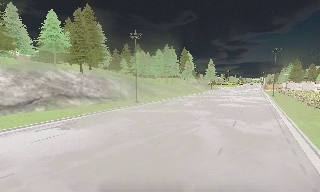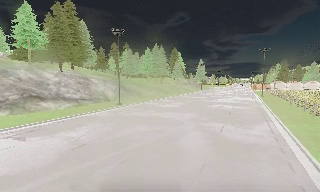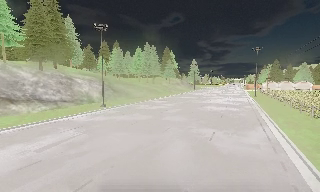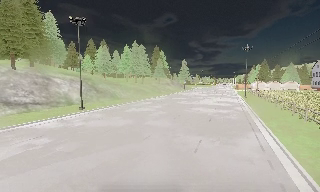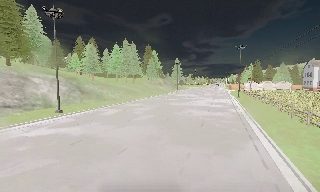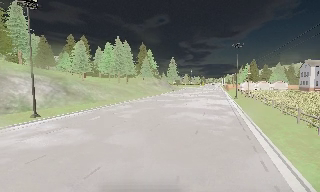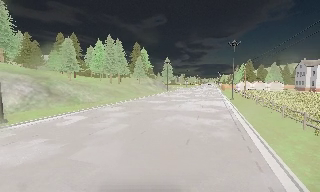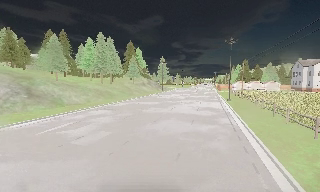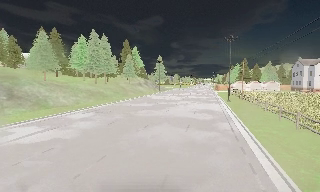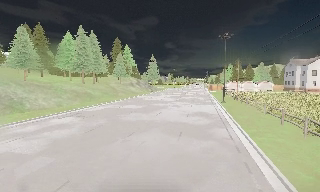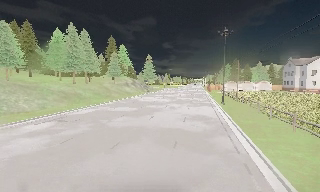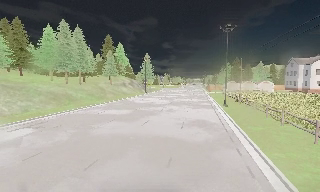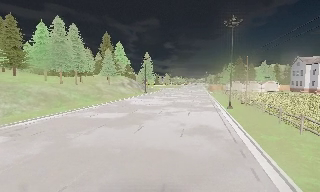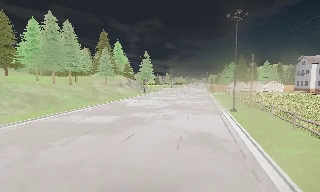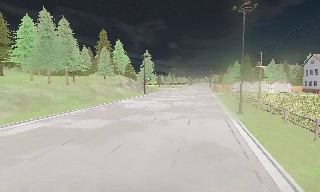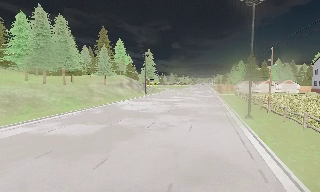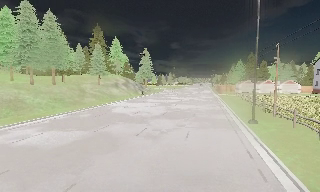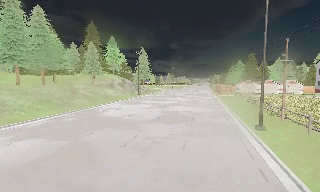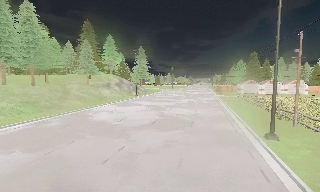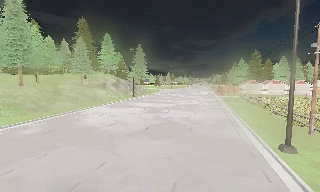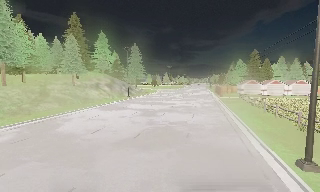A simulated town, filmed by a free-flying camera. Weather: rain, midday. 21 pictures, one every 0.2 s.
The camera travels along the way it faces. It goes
forward.
0.0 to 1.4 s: The camera pans to its right, which is clockwise from overhead, by about 15 degrees. It travels forward and to its right, about 15 m, so what stands in front looms larger.
1.4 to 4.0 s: The camera travels forward, about 25 m, so what stands in front looms larger.
The film runs forward here.
